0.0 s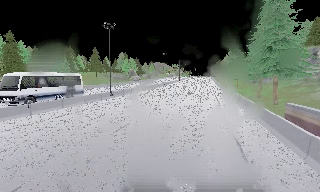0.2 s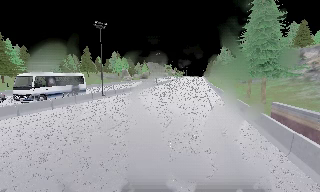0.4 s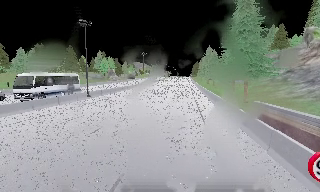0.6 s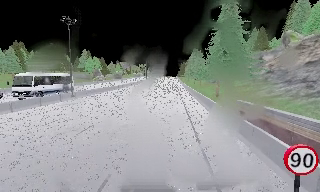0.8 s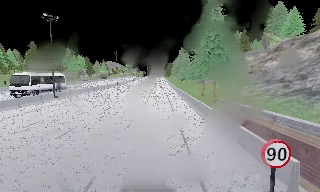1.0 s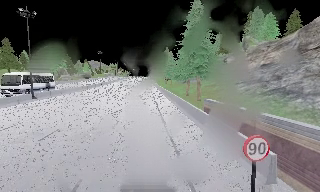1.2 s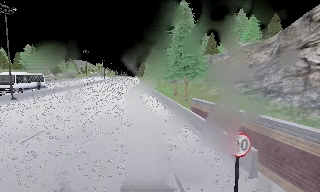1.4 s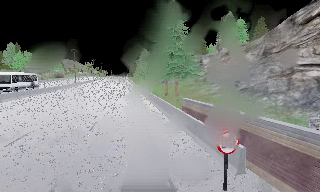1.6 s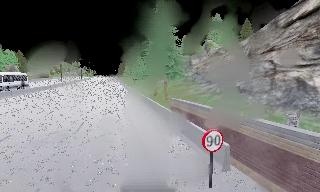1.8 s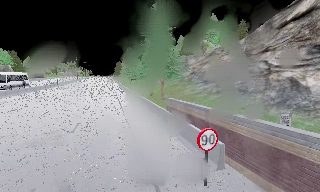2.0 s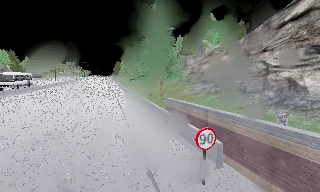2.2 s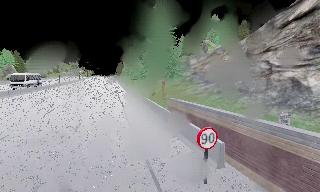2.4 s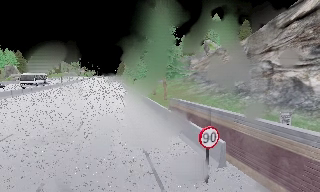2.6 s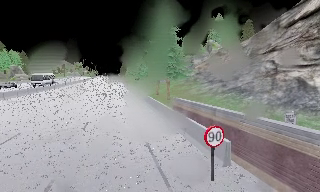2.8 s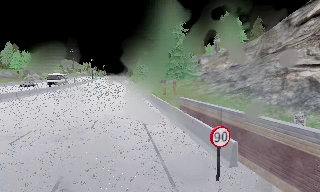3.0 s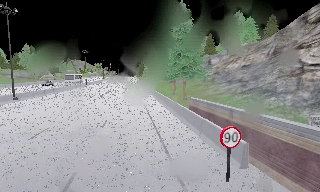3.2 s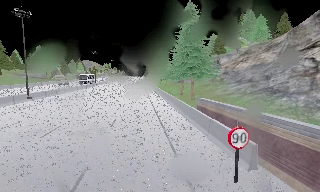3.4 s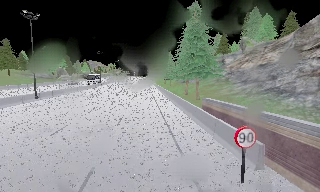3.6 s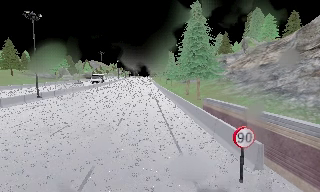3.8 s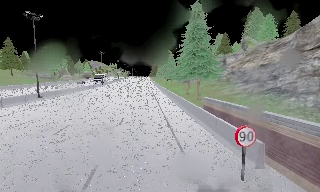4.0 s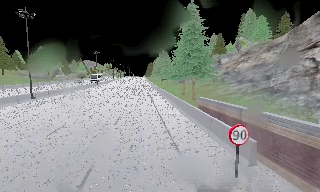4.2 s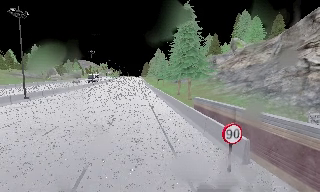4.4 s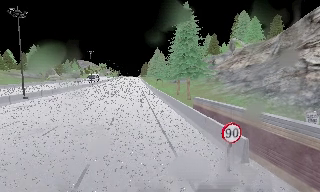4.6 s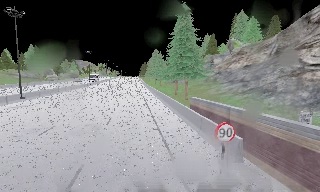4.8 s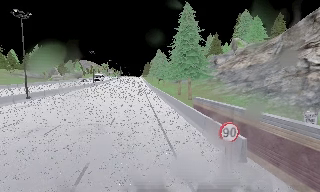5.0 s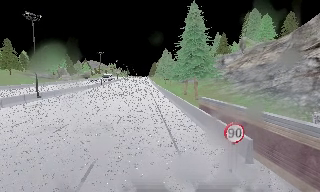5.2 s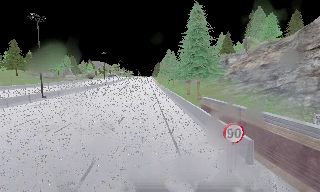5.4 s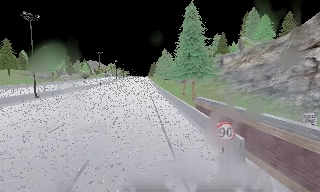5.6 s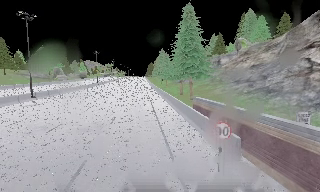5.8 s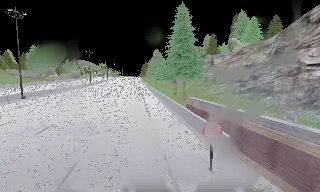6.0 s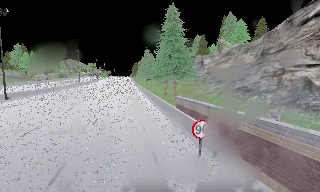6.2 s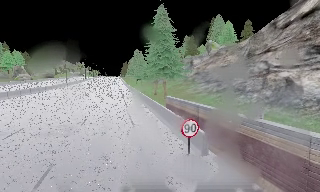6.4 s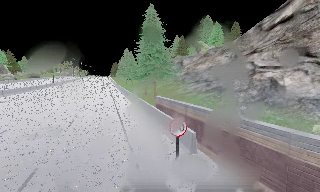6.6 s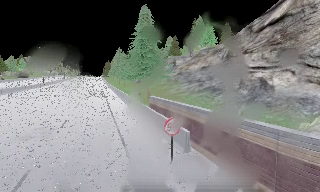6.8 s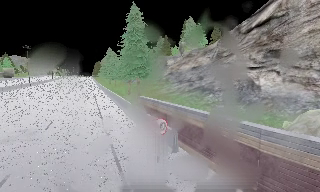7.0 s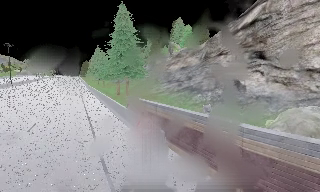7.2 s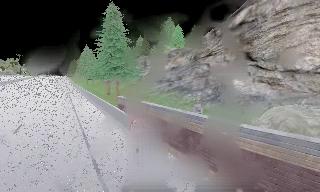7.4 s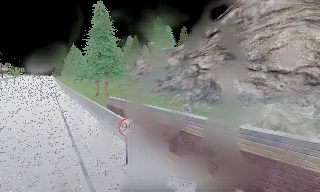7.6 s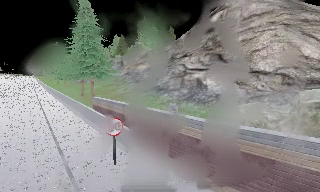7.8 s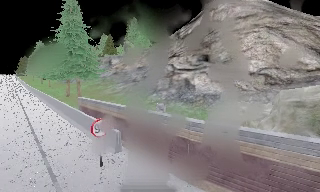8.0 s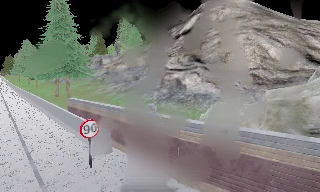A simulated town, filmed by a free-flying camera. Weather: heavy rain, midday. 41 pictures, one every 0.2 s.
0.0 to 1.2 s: The scene slides to the left, as the camera pans about 25 degrees to its right.
1.2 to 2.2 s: The camera shifts only a little, or ends up much as it began.
2.2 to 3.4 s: The scene slides to the right, as the camera pans about 10 degrees to its left.
3.4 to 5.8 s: The camera travels backward and to its right, about 1 m, so what stands in front gets smaller.
5.8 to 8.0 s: The camera swings to its right by about 35 degrees, and the scene slides to the left. It travels to its right, about 0.5 m, so close, fixed things drift to the left.
The film runs backward here.
